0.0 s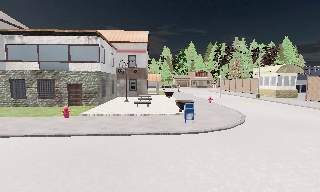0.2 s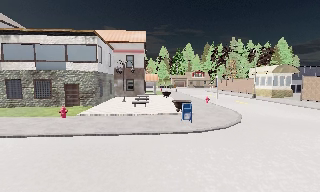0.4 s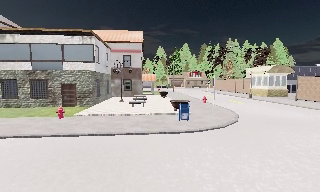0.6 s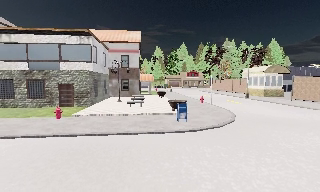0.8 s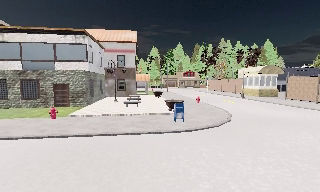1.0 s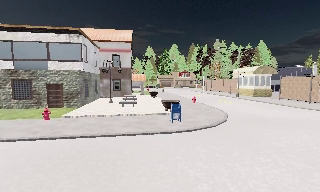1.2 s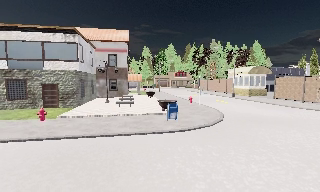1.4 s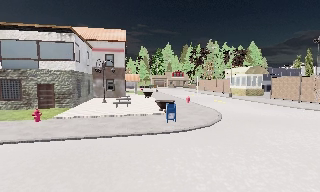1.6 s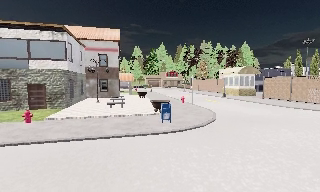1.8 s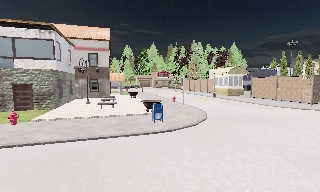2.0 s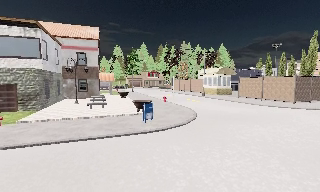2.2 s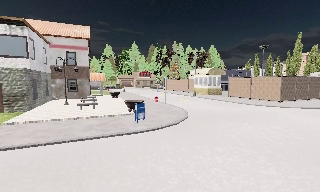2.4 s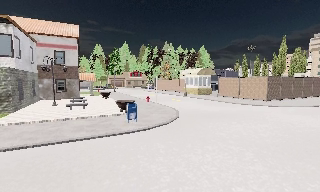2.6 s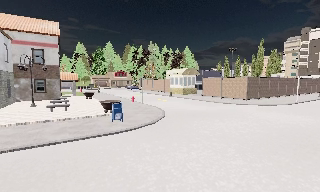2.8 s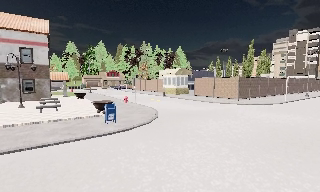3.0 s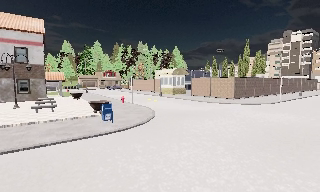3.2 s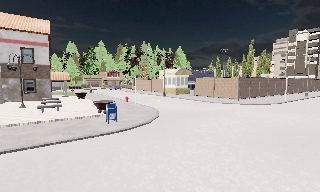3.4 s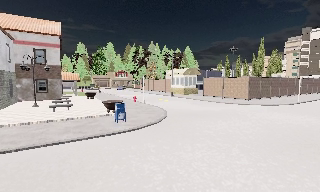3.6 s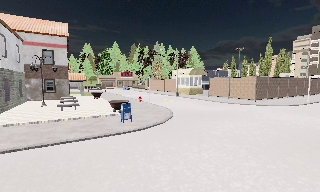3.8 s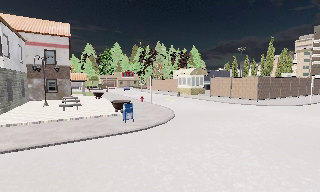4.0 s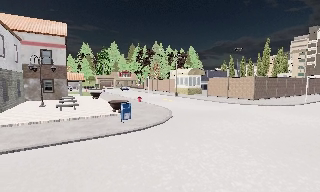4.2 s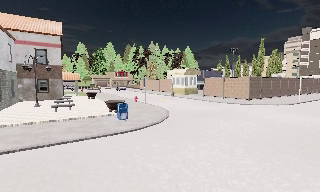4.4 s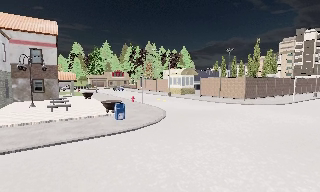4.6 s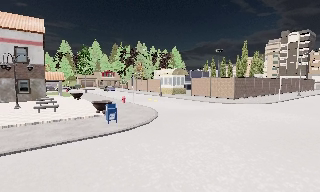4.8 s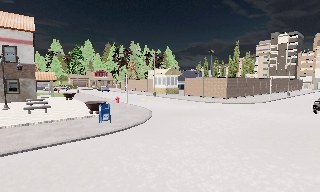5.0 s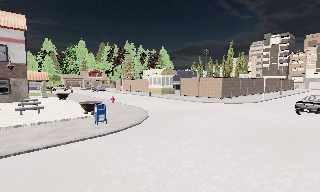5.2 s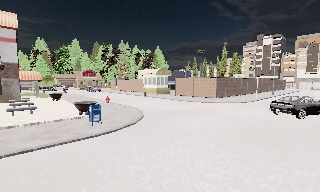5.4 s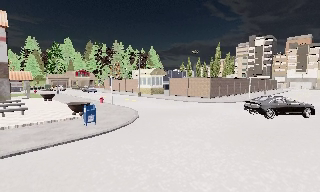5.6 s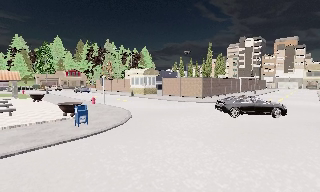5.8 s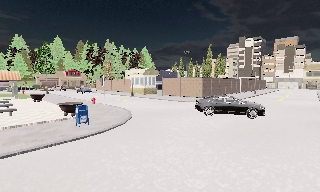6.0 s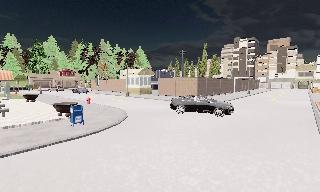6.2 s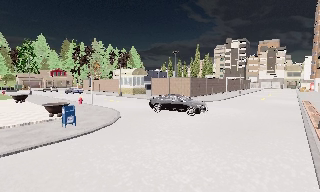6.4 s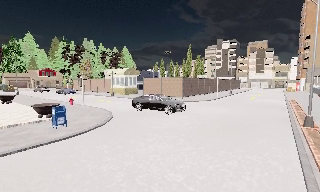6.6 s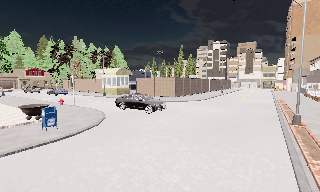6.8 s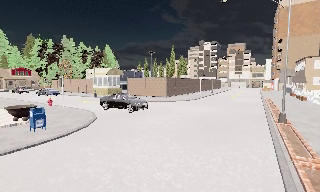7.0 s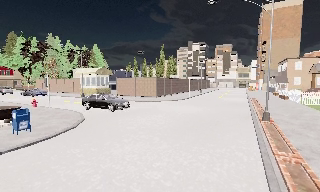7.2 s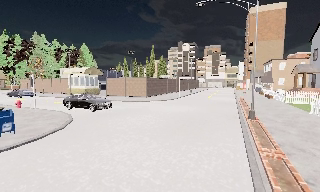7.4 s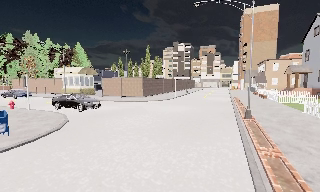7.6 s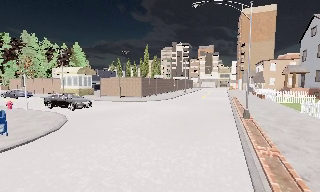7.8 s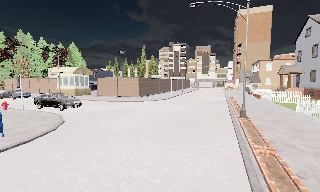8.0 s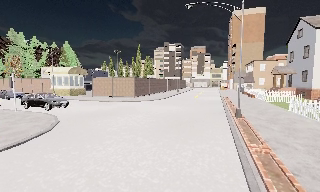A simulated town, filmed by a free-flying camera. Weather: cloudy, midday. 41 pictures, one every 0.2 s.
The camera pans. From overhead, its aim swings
clockwise.
The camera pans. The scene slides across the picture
to the left.
0.0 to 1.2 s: The camera shifts only a little, or ends up much as it began.
1.2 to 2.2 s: The camera pans to its right, which is clockwise from overhead, by about 15 degrees.
2.2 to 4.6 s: The camera swings to its right by about 15 degrees, and the scene slides to the left.
4.6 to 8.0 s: The camera pans to its right, which is clockwise from overhead, by about 35 degrees. It travels to its left, about 0.5 m.
The film runs backward here.
